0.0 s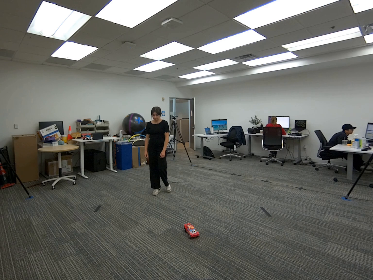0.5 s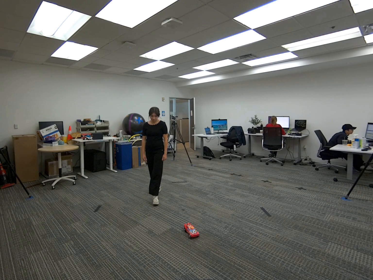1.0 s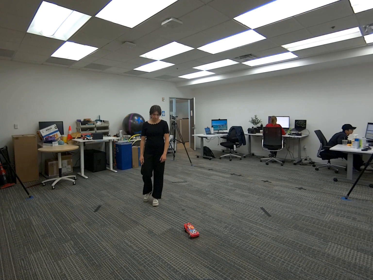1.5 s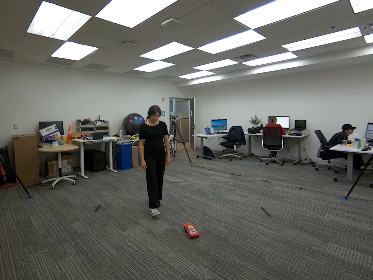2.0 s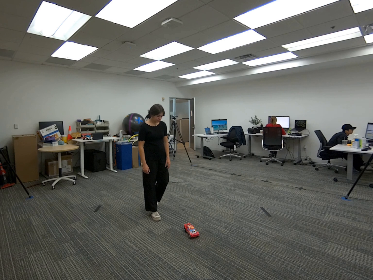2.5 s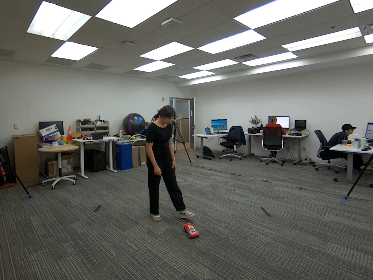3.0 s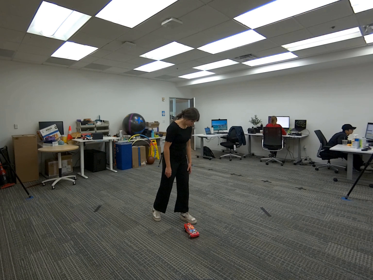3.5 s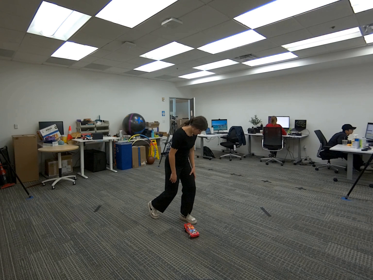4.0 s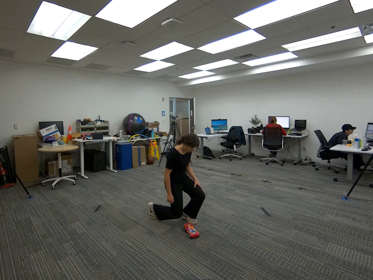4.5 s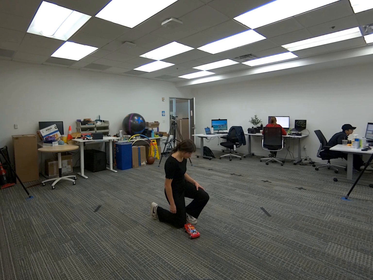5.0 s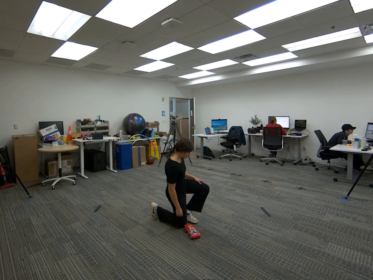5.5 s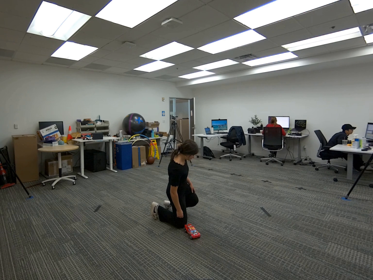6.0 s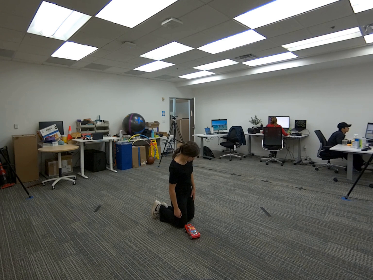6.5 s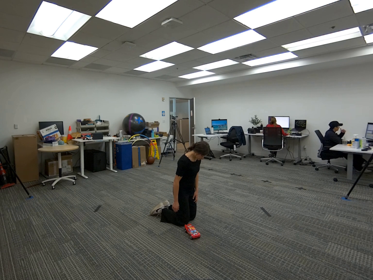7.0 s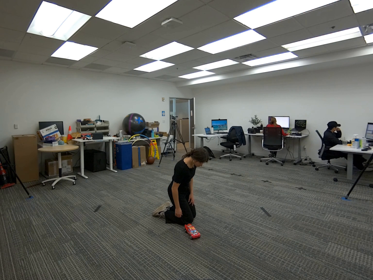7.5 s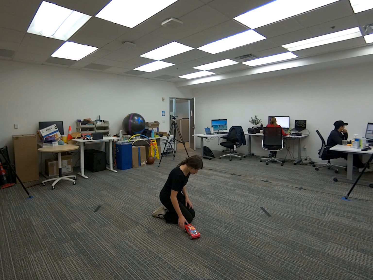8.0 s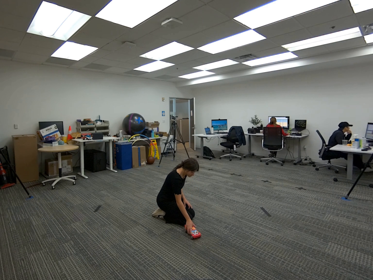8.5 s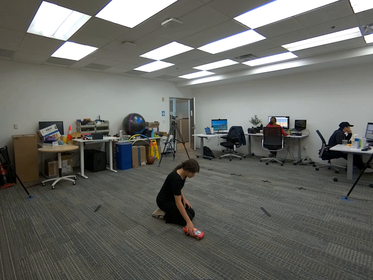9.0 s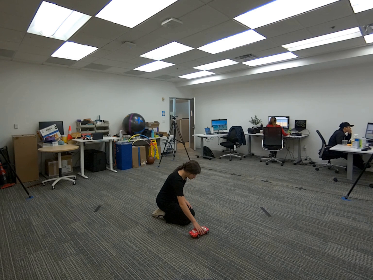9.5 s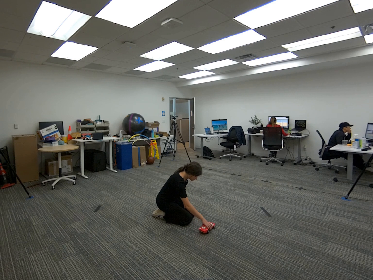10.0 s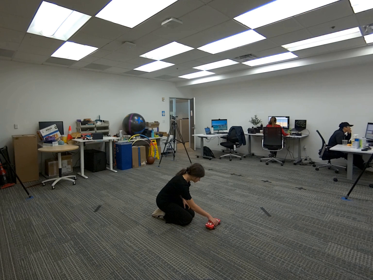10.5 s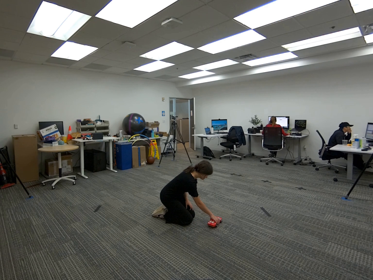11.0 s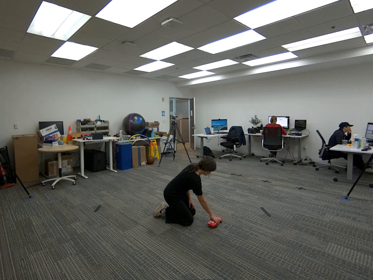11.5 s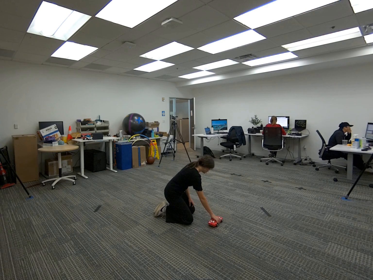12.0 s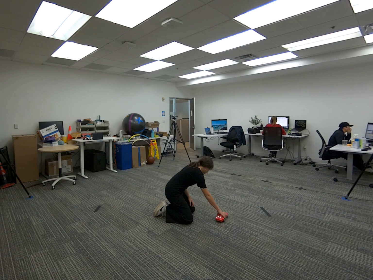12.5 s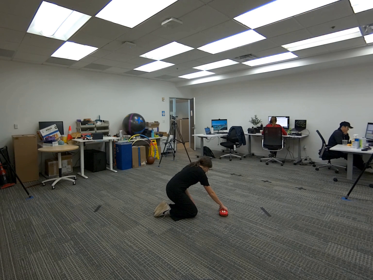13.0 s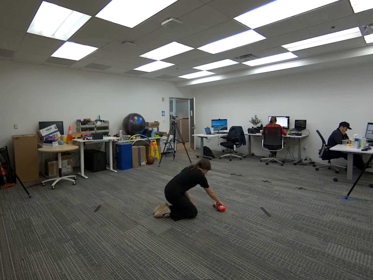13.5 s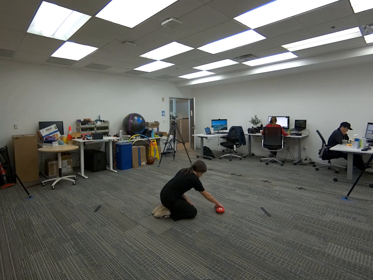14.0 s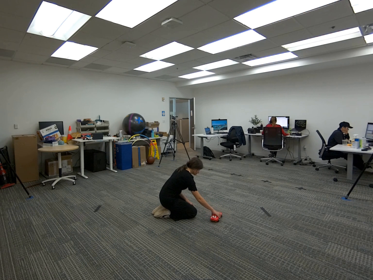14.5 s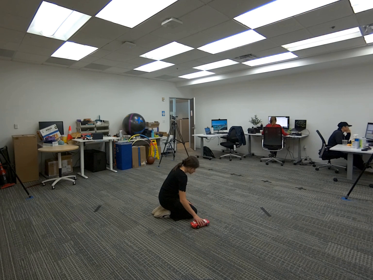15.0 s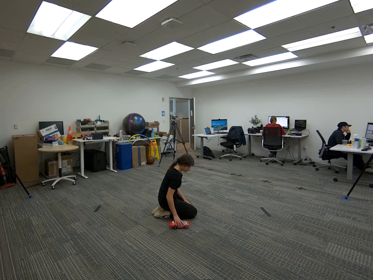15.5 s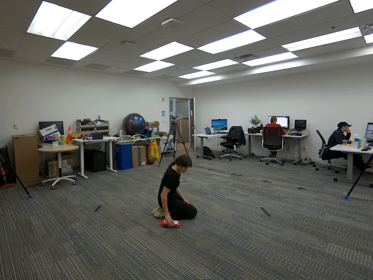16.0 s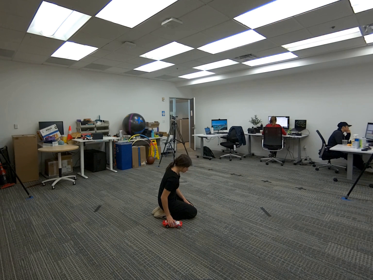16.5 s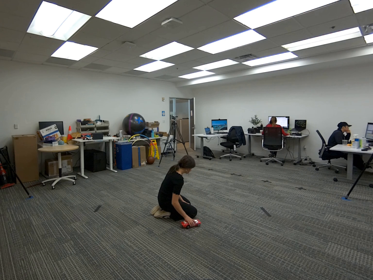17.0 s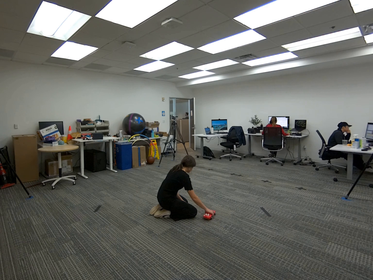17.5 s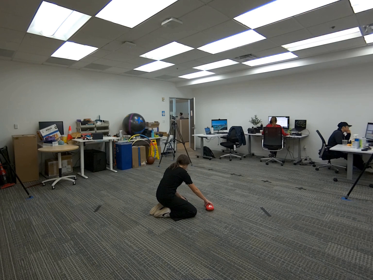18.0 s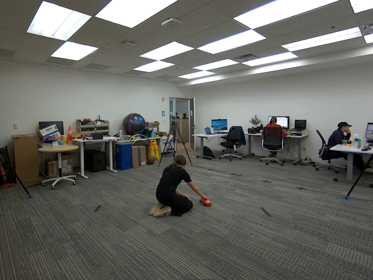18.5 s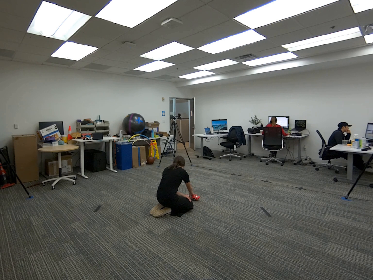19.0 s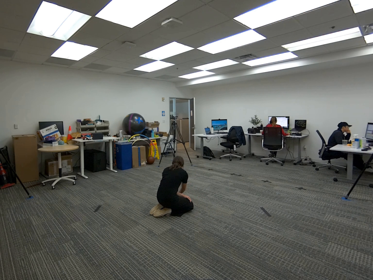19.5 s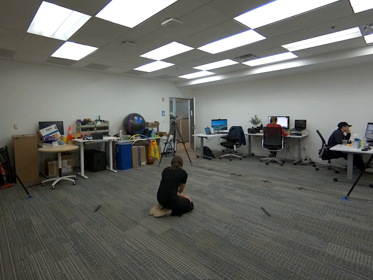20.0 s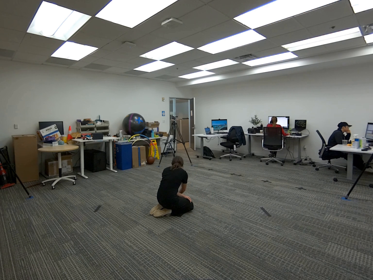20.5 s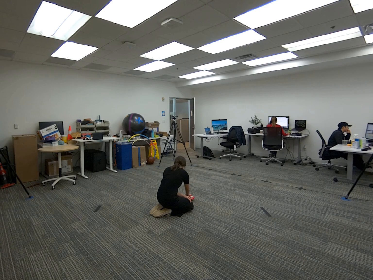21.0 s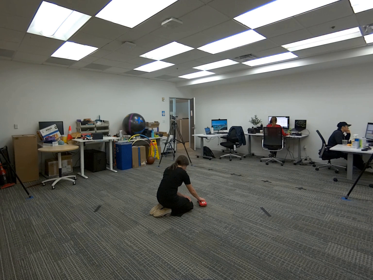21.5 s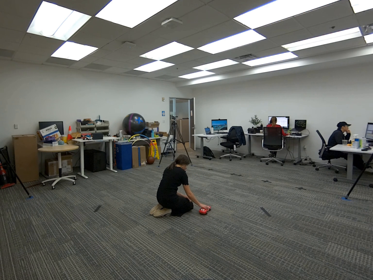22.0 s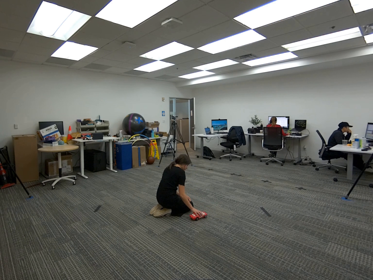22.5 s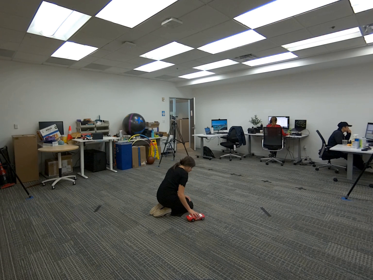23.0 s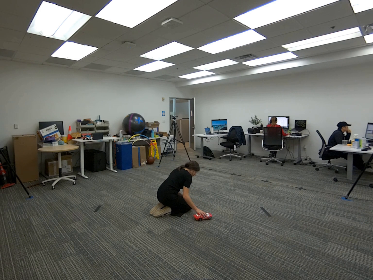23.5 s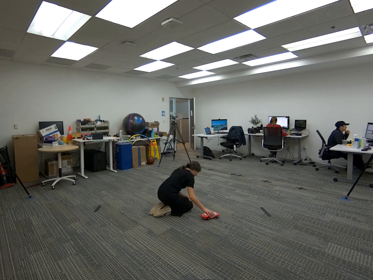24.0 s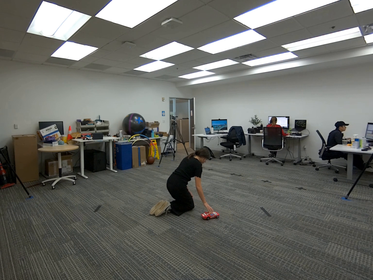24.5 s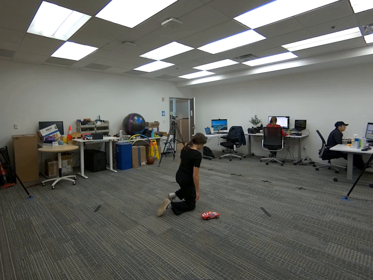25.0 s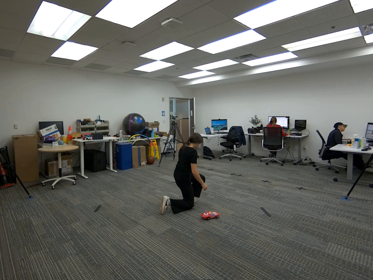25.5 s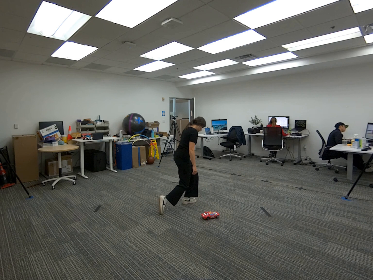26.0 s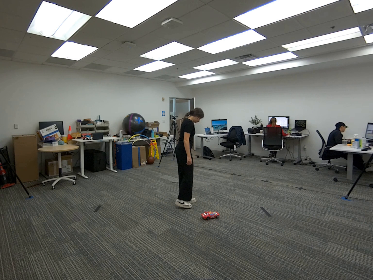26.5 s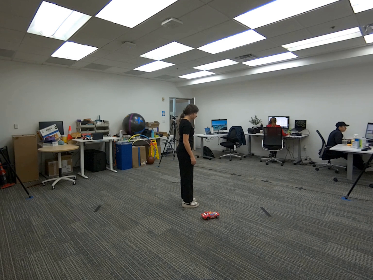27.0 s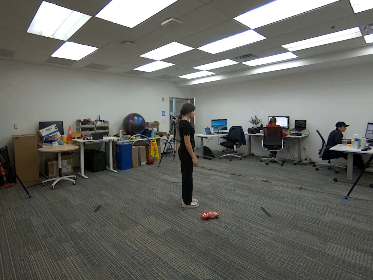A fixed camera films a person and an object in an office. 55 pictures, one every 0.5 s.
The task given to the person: Walk to the toy car on the ground, bend down to your knees and use your hand to roll the car around the ground. Stand up when finished.
